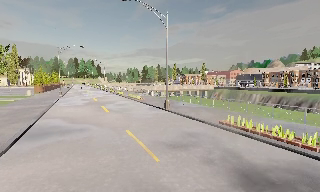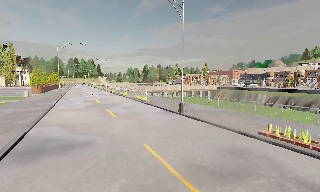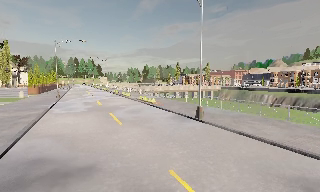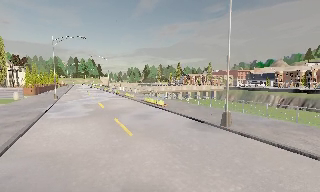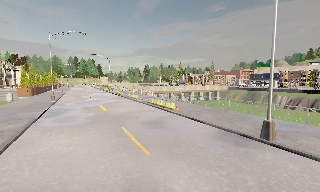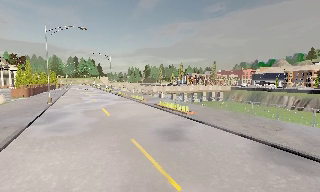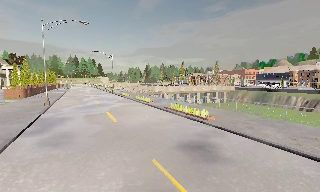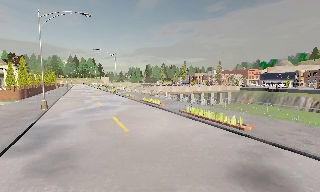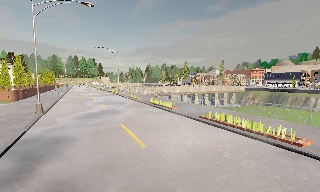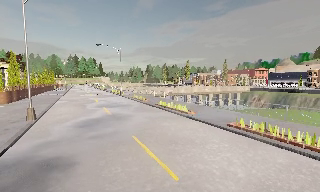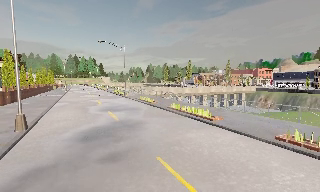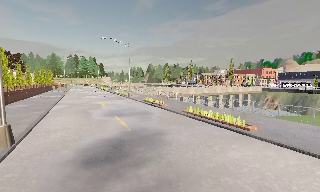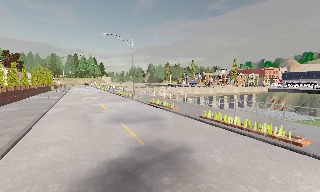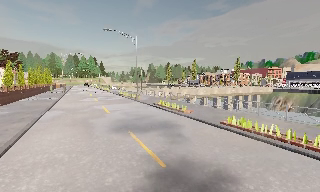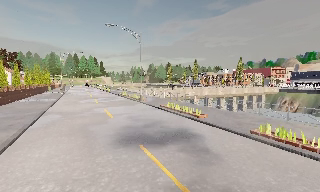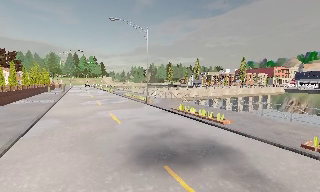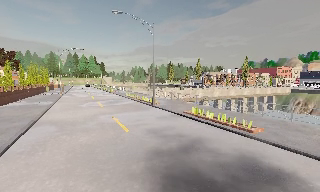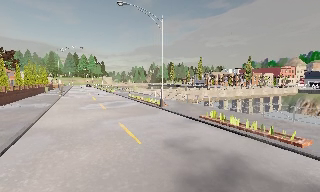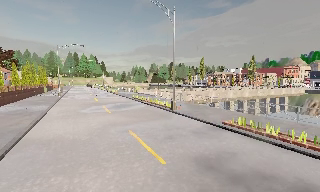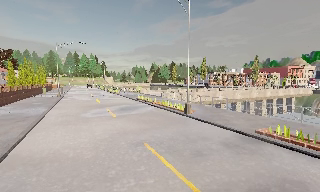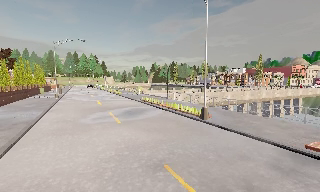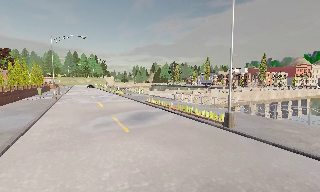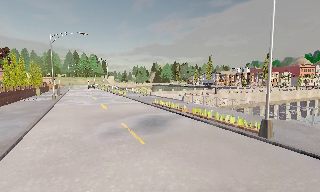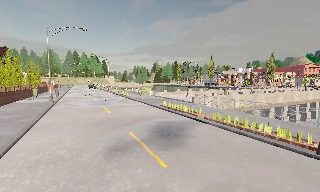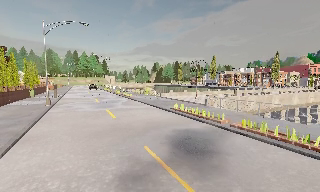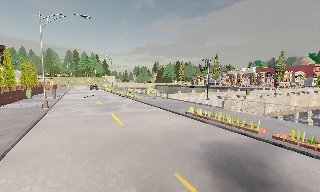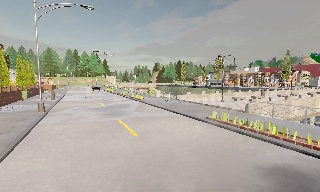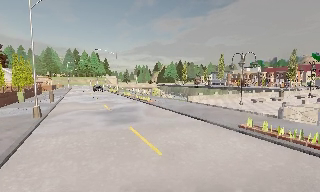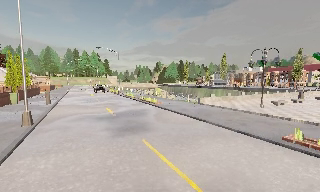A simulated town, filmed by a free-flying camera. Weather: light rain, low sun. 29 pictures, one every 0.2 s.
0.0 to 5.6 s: The camera travels forward and to its left, about 50 m, so what stands in front looms larger.
The film runs backward here.
